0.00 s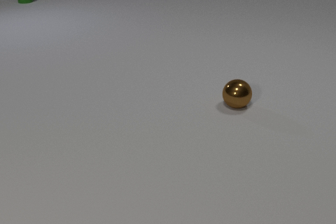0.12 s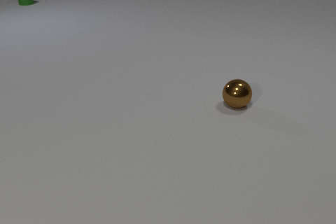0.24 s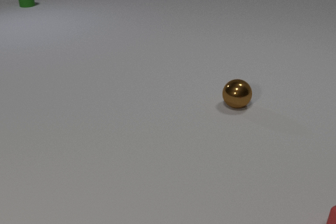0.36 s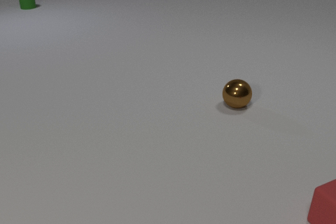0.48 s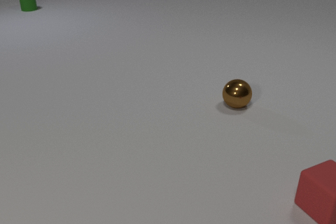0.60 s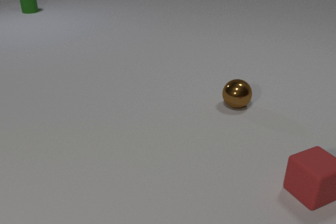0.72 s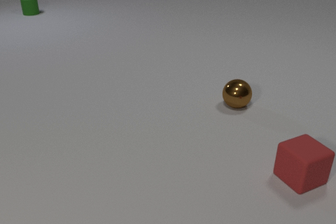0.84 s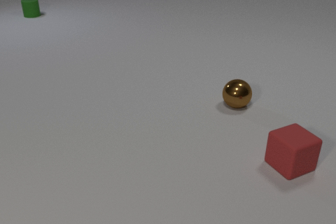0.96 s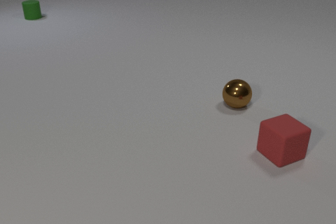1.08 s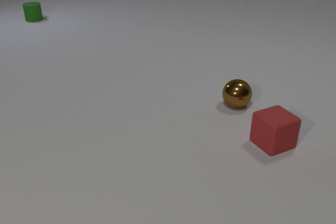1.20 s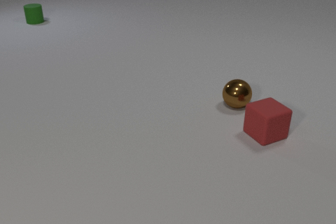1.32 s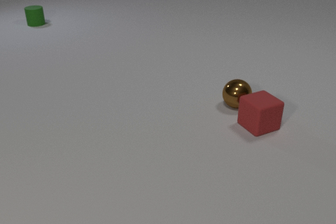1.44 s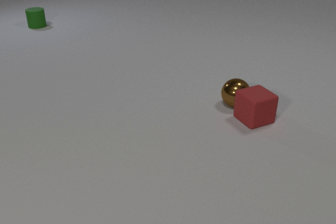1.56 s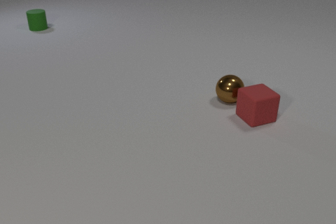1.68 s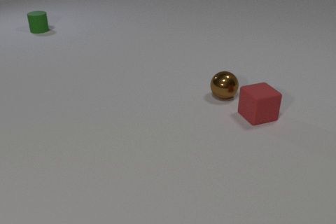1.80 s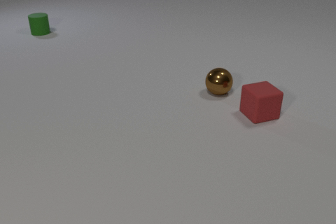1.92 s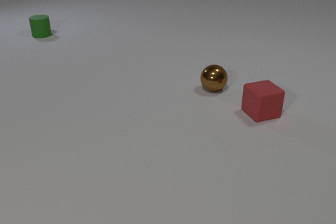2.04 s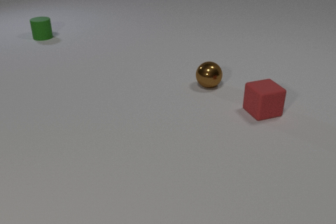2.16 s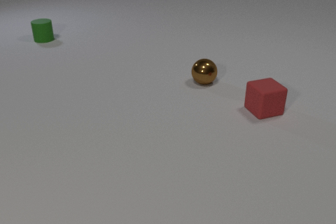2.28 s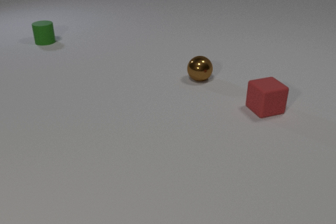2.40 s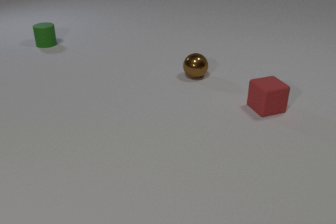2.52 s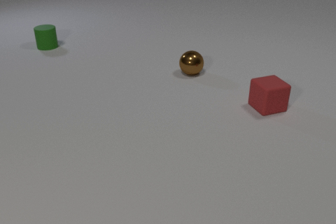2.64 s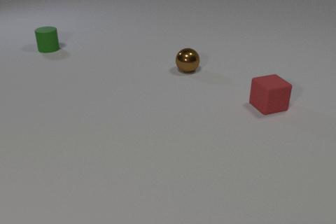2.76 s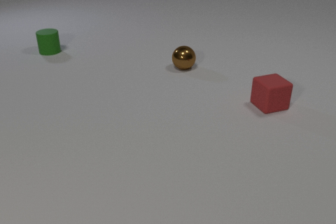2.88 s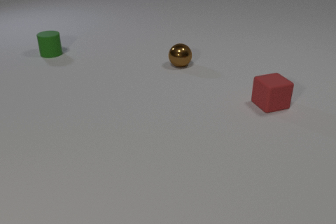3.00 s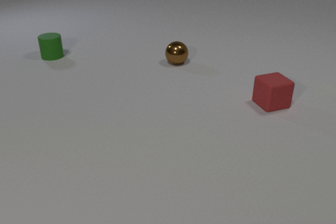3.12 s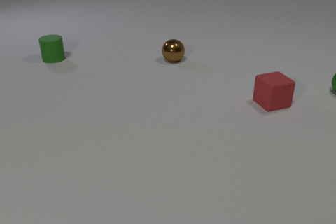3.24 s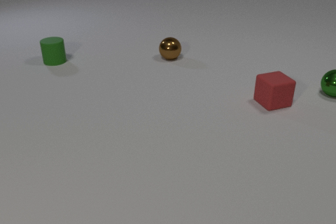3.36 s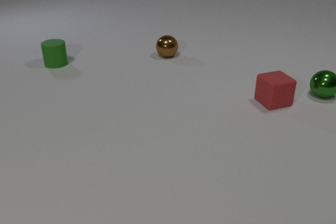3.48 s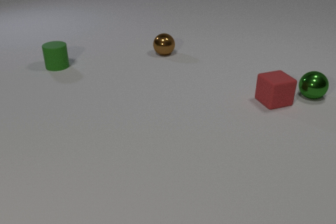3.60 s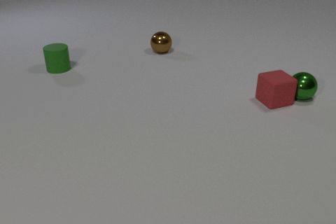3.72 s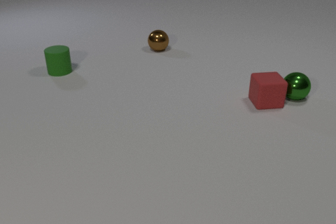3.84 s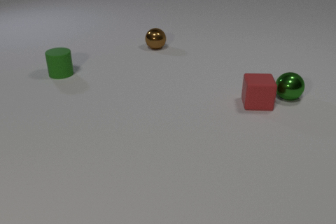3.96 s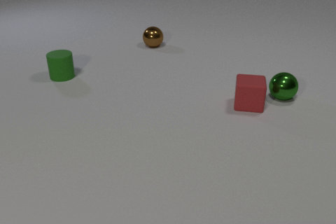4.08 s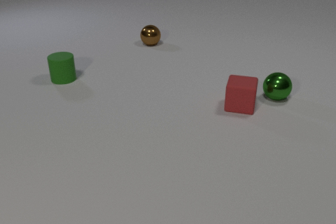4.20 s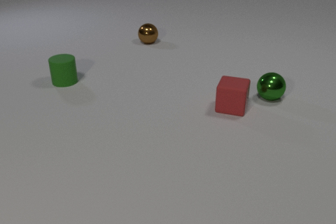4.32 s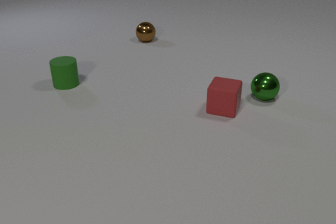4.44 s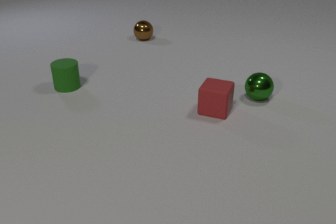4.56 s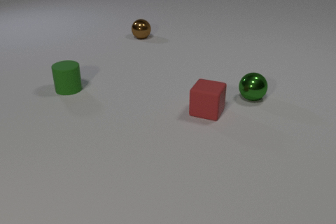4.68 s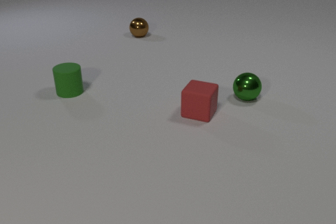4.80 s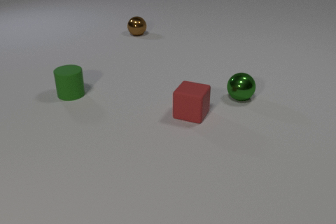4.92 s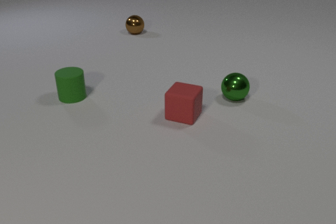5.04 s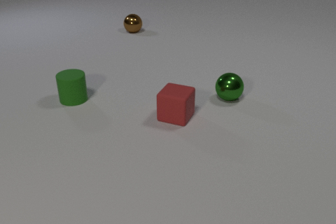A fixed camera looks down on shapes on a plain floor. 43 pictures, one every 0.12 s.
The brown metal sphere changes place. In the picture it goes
away from the camera.
The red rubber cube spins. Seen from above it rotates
clockwise.
0.00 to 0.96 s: The red rubber cube comes in at the right edge, slides away from the camera and to the left. The green rubber cylinder slides toward the camera.
0.96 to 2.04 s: The red rubber cube slides away from the camera. The brown metal sphere rolls away from the camera and to the left. The green rubber cylinder slides toward the camera. The red rubber cube and the brown metal sphere collide.
2.04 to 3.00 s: The red rubber cube slides away from the camera and to the right. The brown metal sphere rolls away from the camera and to the left. The green rubber cylinder slides toward the camera.
3.00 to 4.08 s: The red rubber cube slides to the left and toward the camera, spins so that its near face slides to the left, clockwise seen from above. The brown metal sphere rolls away from the camera and to the left. The green metal sphere comes in at the right edge, rolls to the left and toward the camera. The green rubber cylinder slides toward the camera. The red rubber cube and the green metal sphere collide.
4.08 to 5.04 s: The red rubber cube slides to the left and toward the camera. The brown metal sphere rolls away from the camera and to the left. The green metal sphere rolls to the left. The green rubber cylinder slides toward the camera.
What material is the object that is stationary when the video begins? metal.
How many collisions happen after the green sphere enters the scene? 1.
Are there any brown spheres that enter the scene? no.
